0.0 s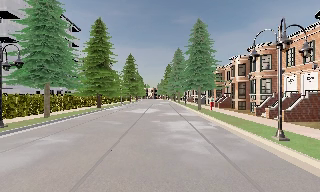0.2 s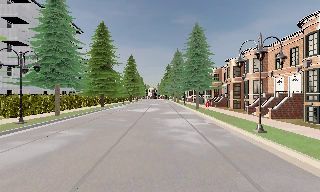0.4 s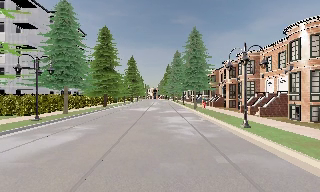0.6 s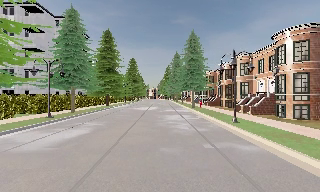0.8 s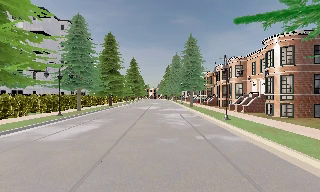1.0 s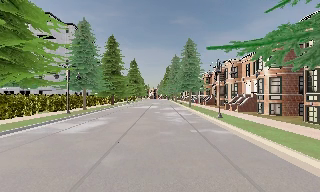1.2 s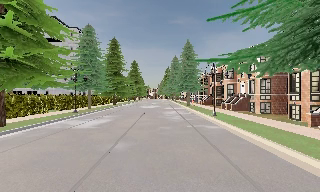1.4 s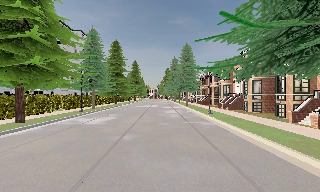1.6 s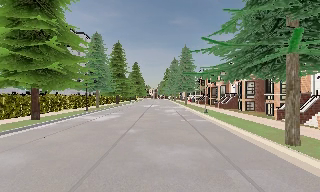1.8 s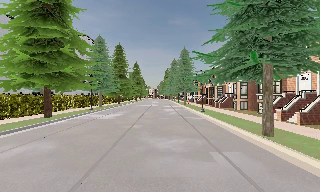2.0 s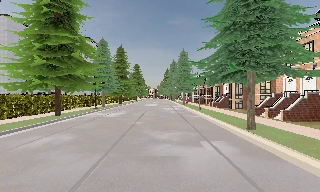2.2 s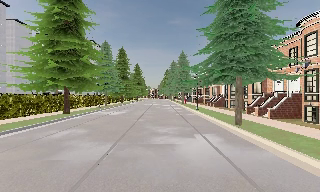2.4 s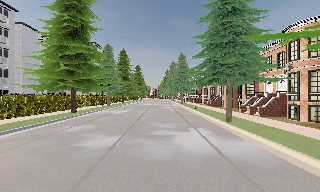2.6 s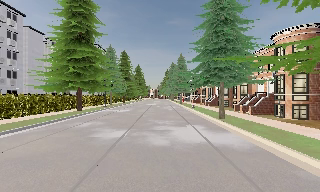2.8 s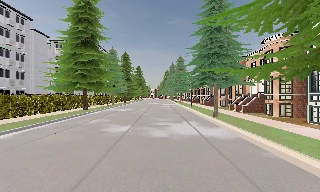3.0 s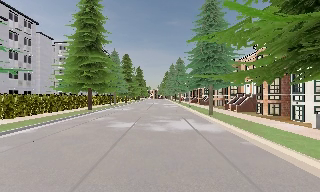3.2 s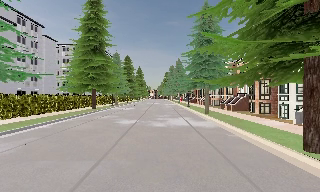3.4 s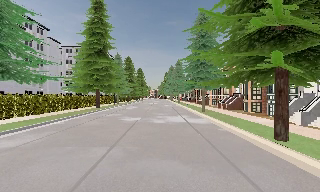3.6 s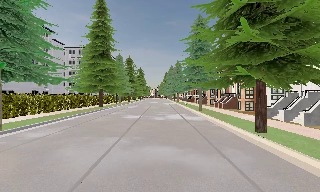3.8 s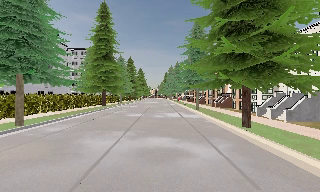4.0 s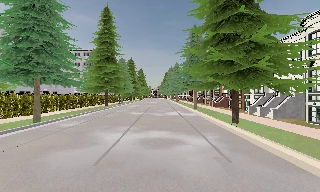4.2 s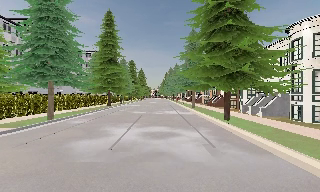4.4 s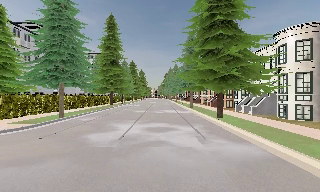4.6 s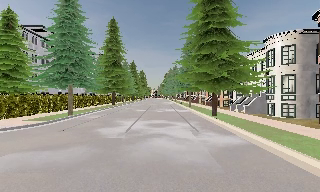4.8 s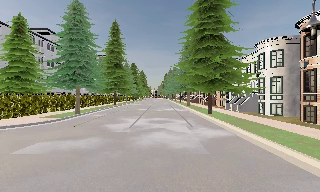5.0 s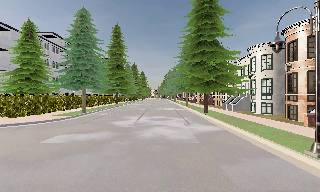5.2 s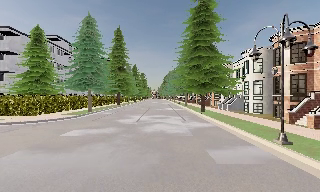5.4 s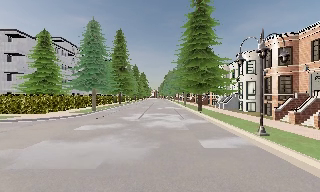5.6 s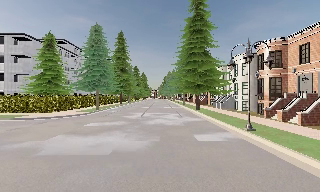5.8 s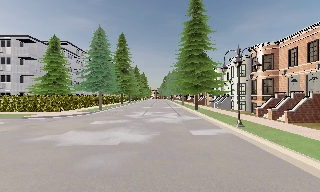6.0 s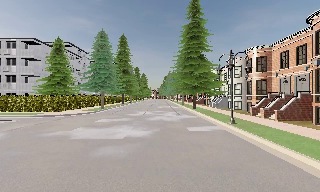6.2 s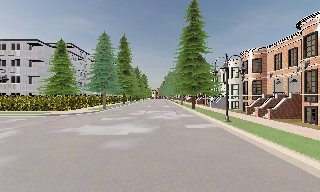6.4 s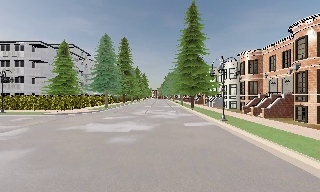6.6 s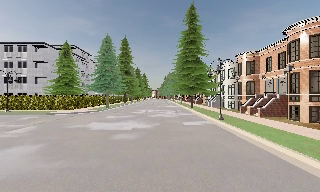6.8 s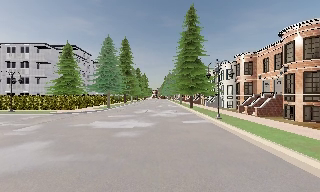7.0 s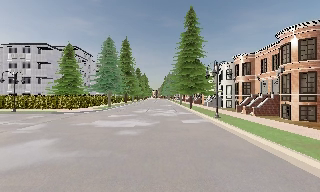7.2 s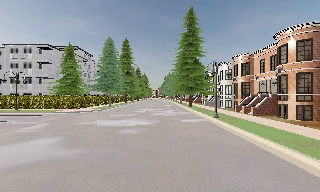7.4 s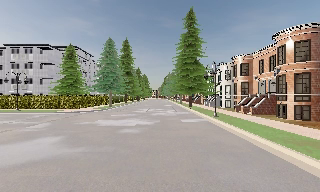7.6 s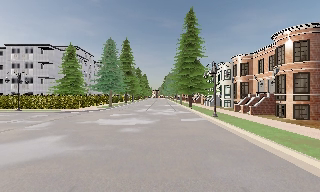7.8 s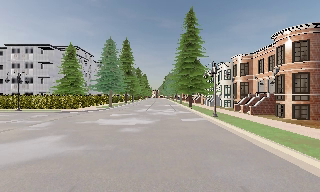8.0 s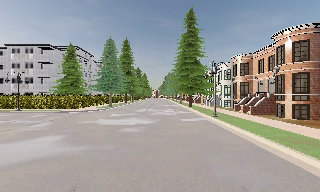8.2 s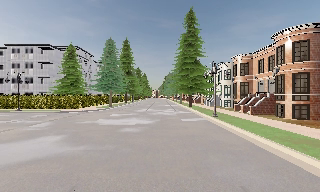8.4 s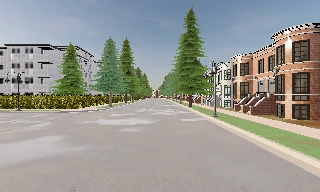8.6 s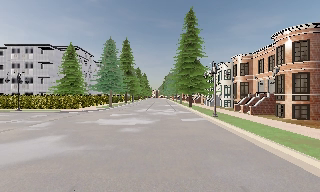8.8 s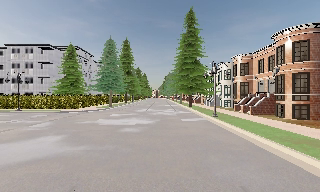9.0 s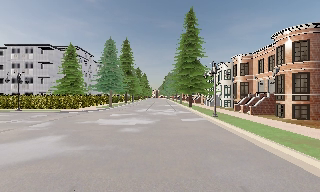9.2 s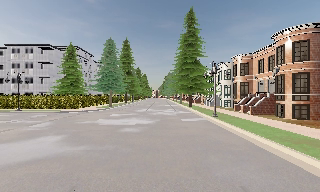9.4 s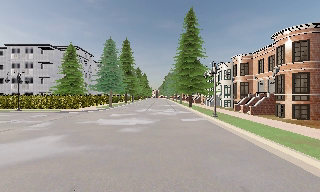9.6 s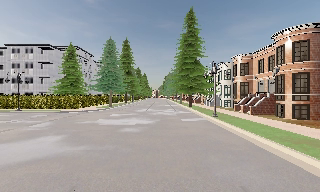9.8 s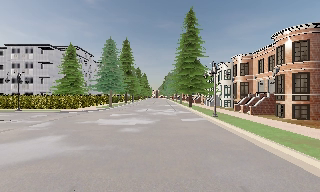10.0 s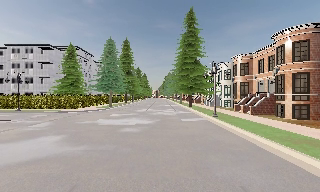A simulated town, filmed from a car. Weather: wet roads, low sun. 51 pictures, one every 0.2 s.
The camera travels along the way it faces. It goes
backward.
0.0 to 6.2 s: The camera travels backward, about 40 m, so what stands in front gets smaller.
6.2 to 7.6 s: The camera travels backward, about 2.5 m, so what stands in front gets smaller. It loses speed.
7.6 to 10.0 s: The camera keeps its place and its aim.
The film runs backward here.
